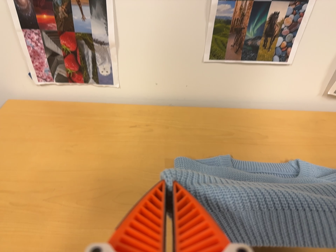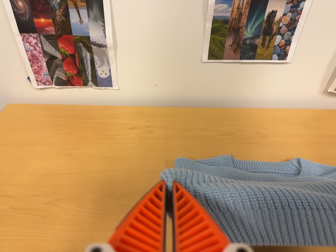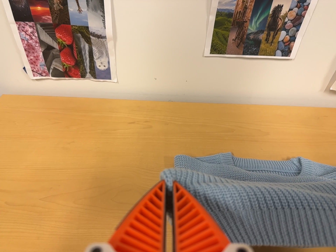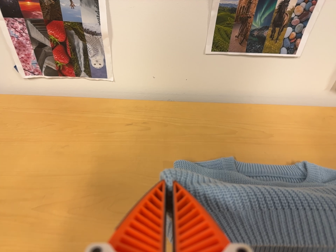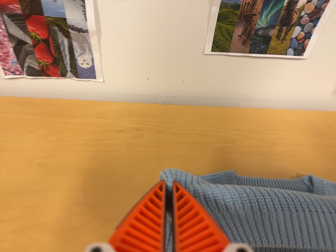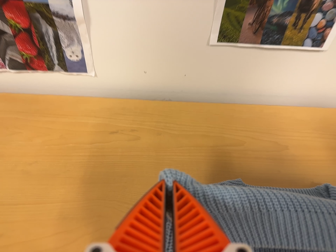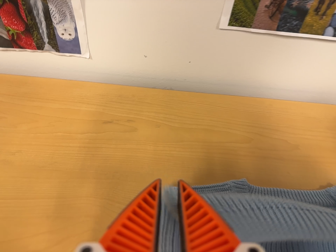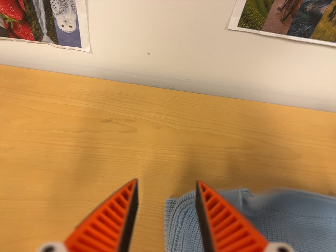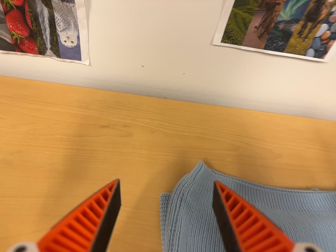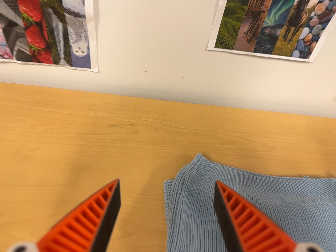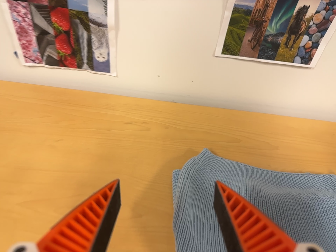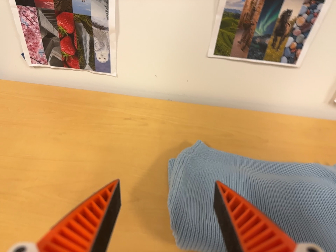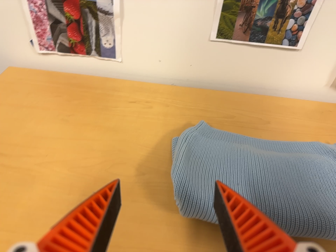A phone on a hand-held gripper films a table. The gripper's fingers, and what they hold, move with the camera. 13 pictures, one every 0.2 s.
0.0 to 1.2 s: The camera travels forward and toward the top of its view, about 20 cm, so what stands in front looms larger. Its aim tips toward the bottom of its view by about 10 degrees.
1.2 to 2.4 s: The camera travels backward and toward the bottom of its view, about 20 cm, so what stands in front gets smaller. Its aim tips toward the top of its view by about 10 degrees.
The film runs forward here.
